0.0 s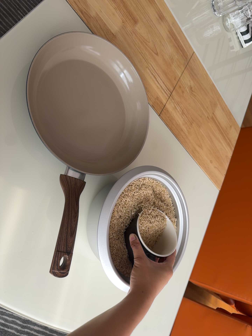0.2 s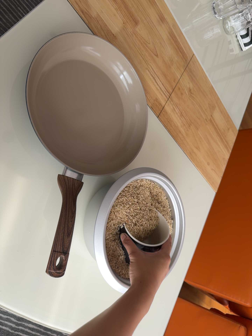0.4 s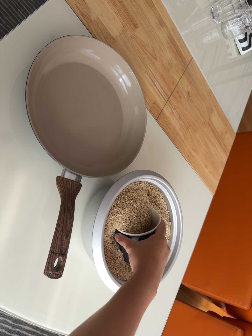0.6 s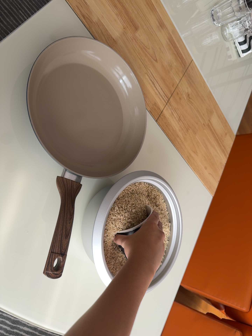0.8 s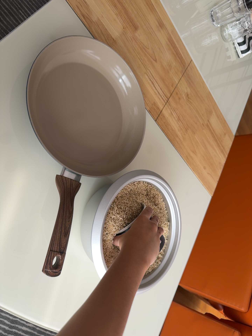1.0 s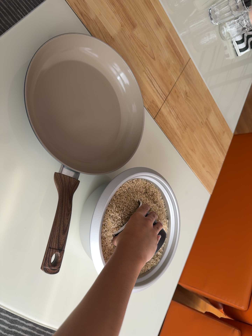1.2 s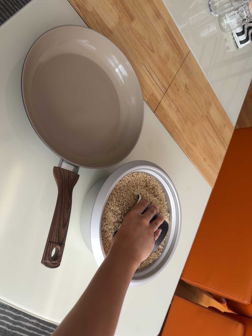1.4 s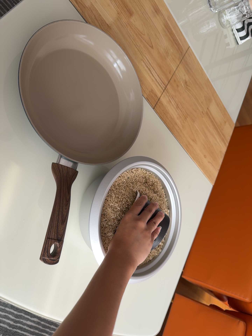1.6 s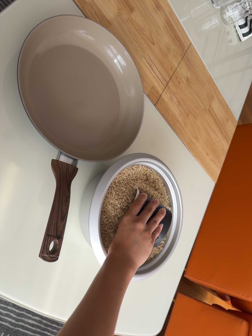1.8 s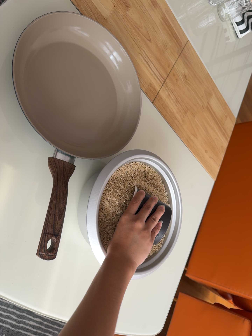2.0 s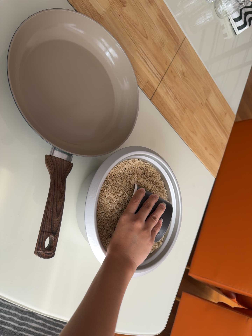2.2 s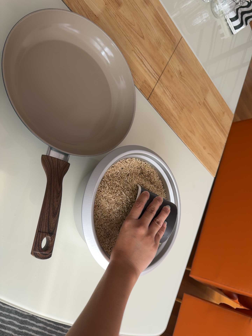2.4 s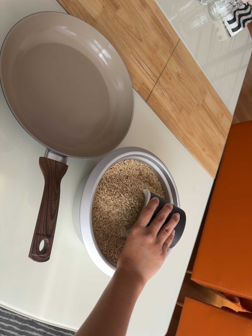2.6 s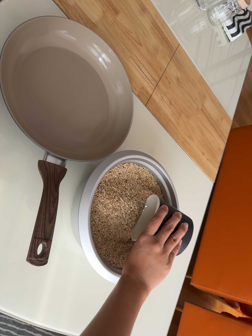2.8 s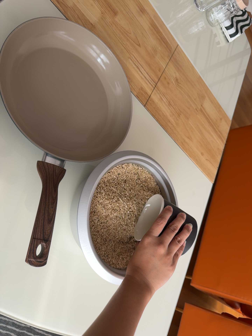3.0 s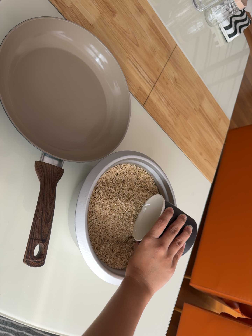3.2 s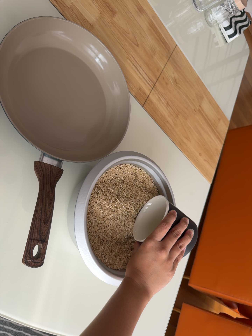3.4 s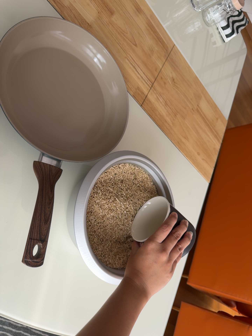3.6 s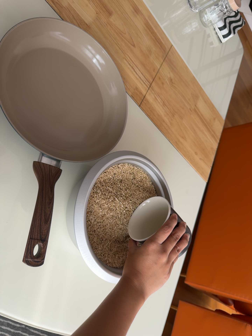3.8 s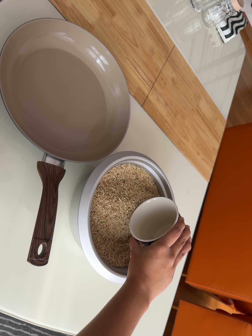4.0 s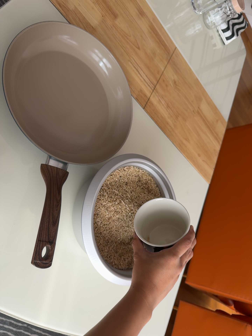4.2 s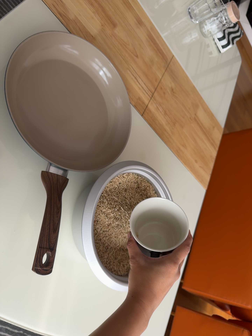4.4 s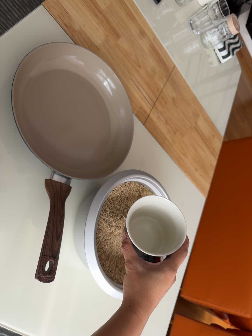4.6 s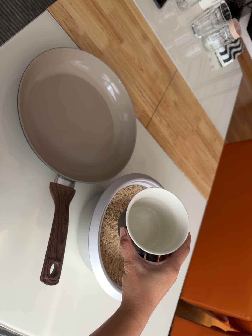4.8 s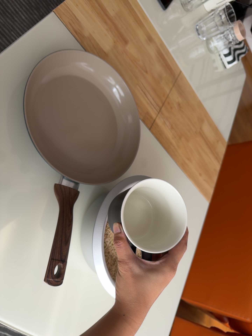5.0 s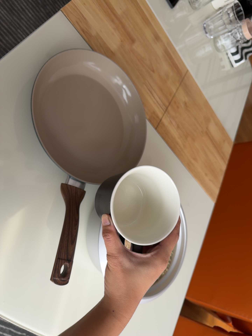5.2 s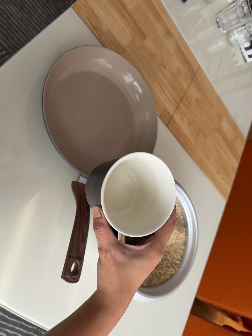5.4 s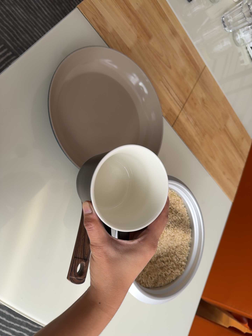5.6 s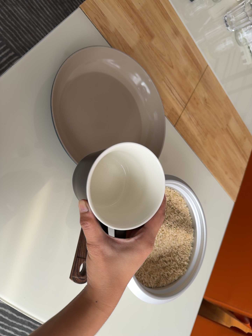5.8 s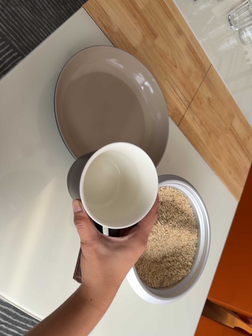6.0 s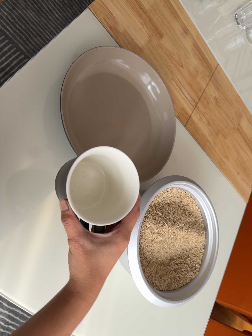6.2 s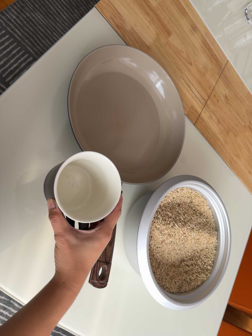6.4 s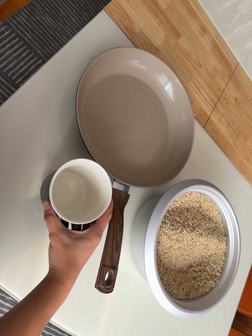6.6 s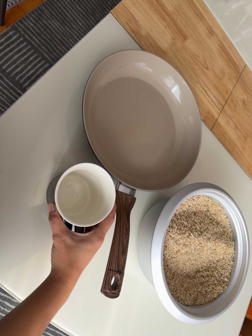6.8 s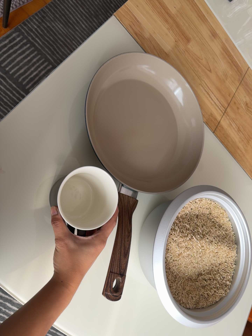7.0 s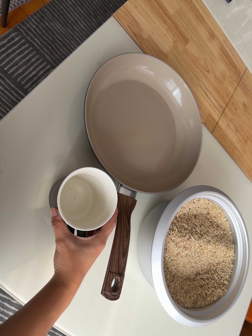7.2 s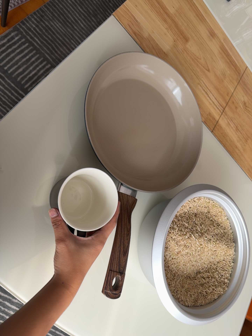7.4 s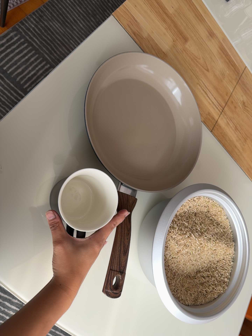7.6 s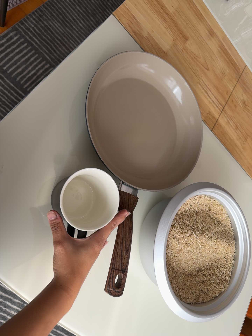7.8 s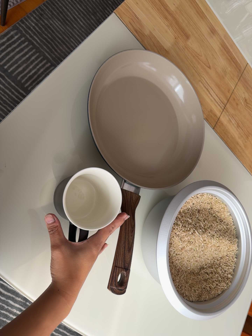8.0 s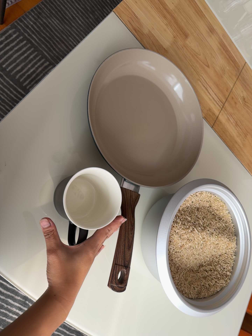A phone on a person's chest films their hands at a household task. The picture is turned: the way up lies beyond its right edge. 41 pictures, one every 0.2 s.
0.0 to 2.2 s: The camera shifts only a little, or ends up much as it began.
2.2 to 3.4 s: The camera keeps its place and its aim.
3.4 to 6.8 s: The camera swings to its left by about 10 degrees, and the scene slides to the right. It travels to its left, about 7 cm, so close, fixed things drift to the right.
6.8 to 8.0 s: The camera keeps its place and its aim.
The film runs backward here.
